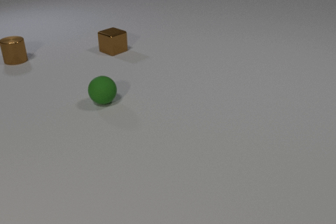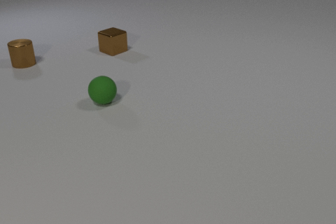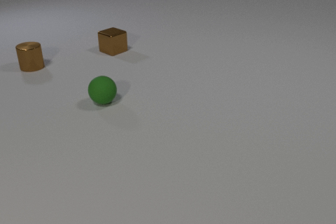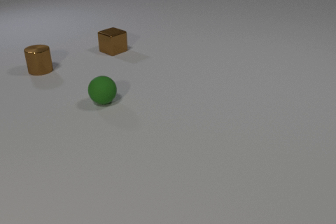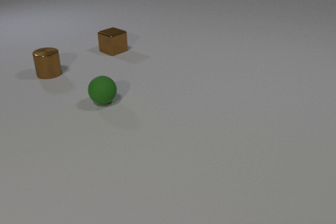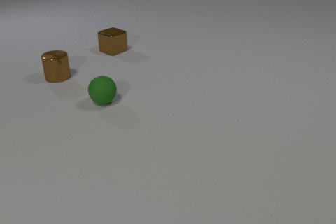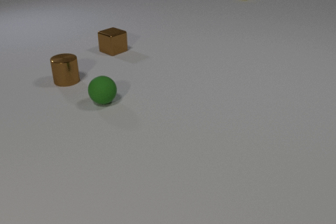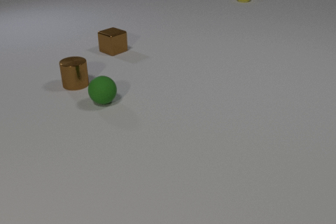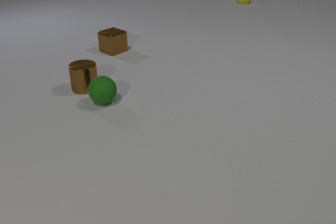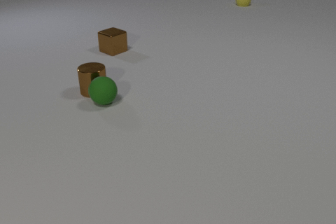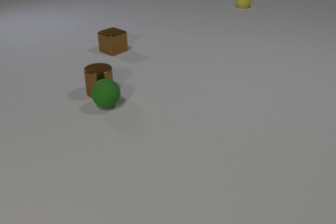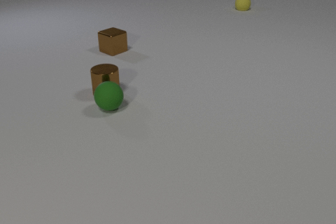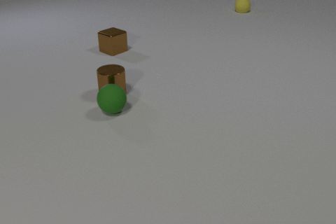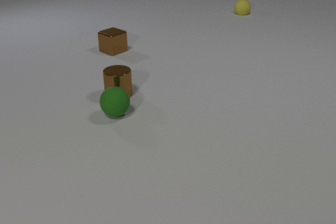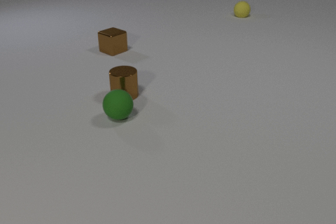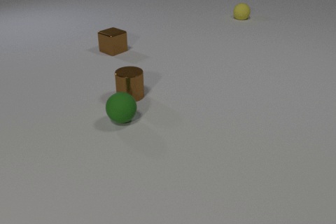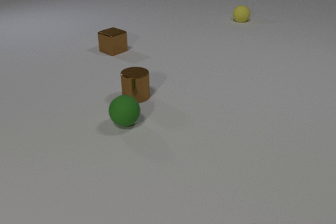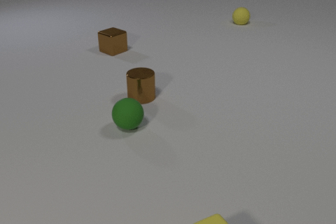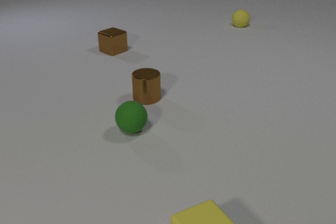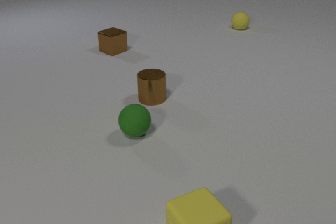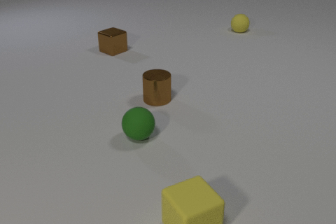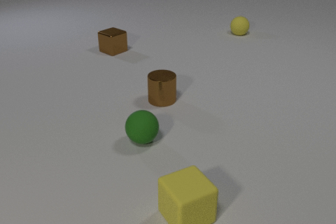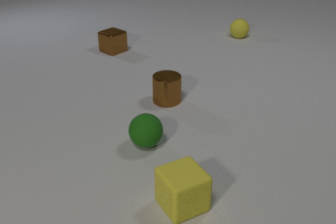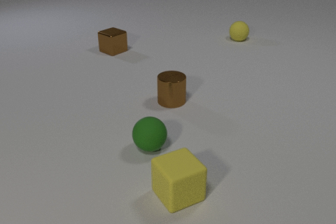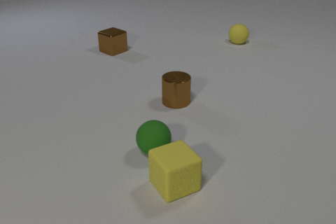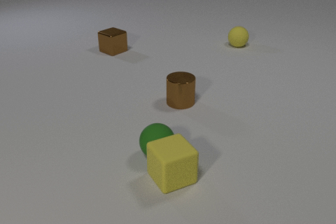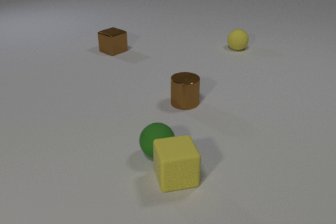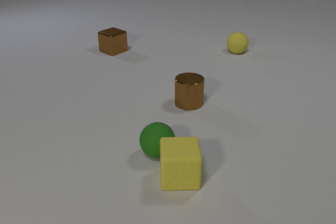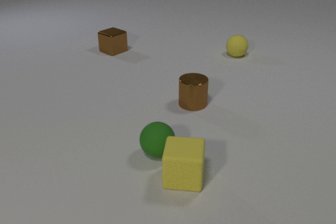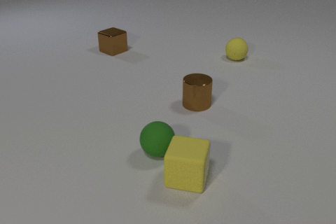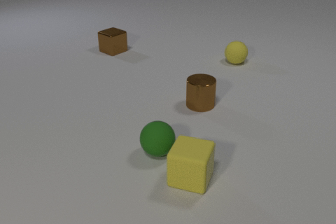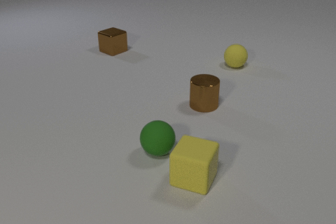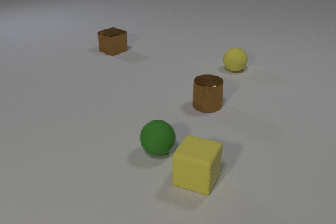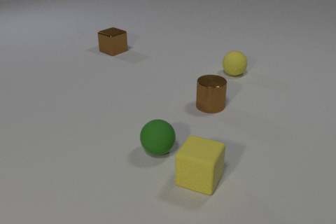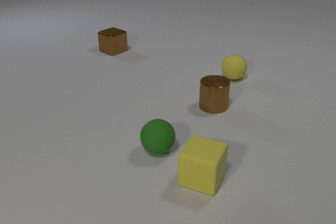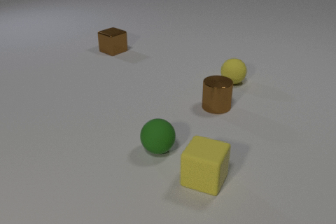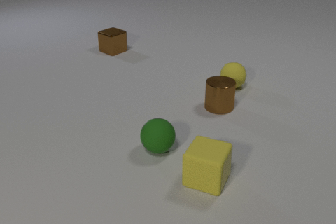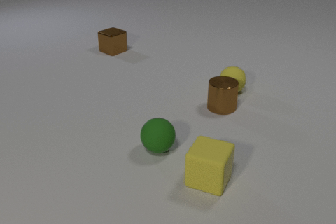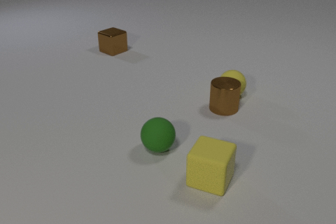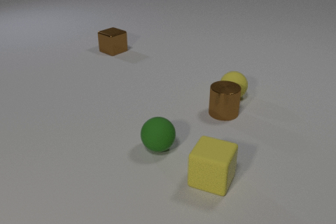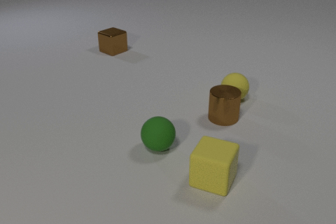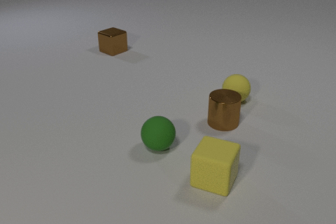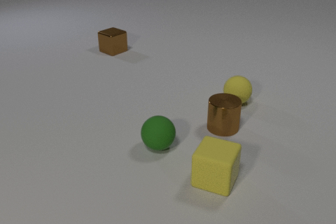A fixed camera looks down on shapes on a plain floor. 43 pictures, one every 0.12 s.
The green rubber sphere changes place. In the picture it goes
toward the camera.
The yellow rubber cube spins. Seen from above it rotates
clockwise.
0.00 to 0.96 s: The brown metal cylinder slides toward the camera and to the right. The yellow rubber sphere comes in at the top edge, rolls toward the camera.
0.96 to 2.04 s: The brown metal cylinder slides to the right and toward the camera. The green rubber sphere rolls toward the camera and to the right. The yellow rubber cube comes in at the bottom edge. The yellow rubber sphere rolls toward the camera. The brown metal cylinder and the green rubber sphere collide.
2.04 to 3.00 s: The brown metal cylinder slides to the right. The green rubber sphere rolls toward the camera and to the right. The yellow rubber cube slides away from the camera. The yellow rubber sphere rolls toward the camera. The green rubber sphere and the yellow rubber cube collide.
3.00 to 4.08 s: The brown metal cylinder slides to the right. The green rubber sphere rolls away from the camera. The yellow rubber cube slides to the right, spins clockwise seen from above by about 45 degrees, its near face sliding to the left. The yellow rubber sphere rolls toward the camera.
4.08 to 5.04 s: The brown metal cylinder slides toward the camera. The yellow rubber cube slides to the right. The yellow rubber sphere rolls toward the camera. The brown metal cylinder and the yellow rubber sphere collide.
What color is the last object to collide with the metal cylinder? yellow.
How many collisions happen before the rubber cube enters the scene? 1.
What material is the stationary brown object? metal.
